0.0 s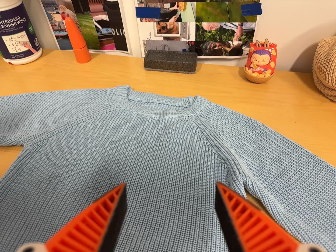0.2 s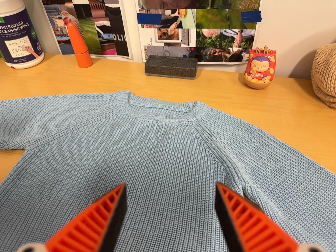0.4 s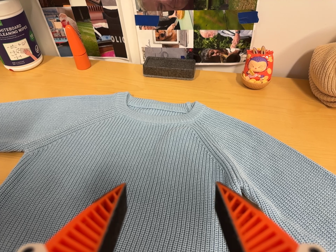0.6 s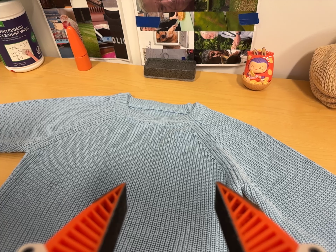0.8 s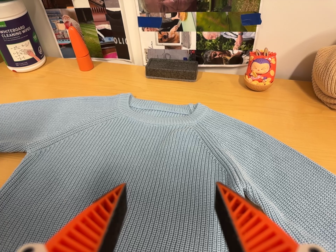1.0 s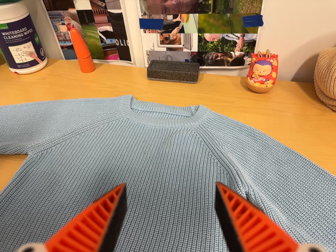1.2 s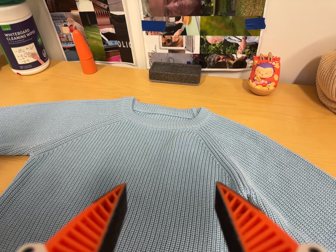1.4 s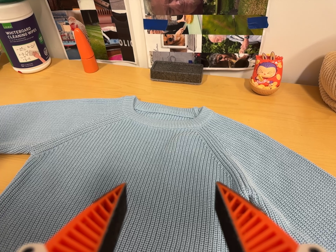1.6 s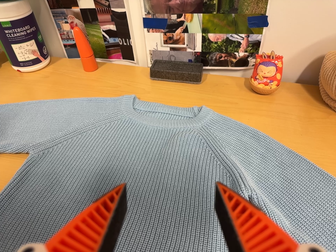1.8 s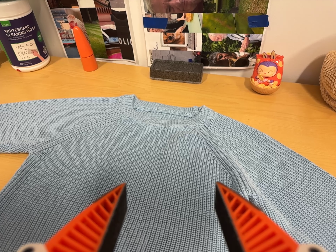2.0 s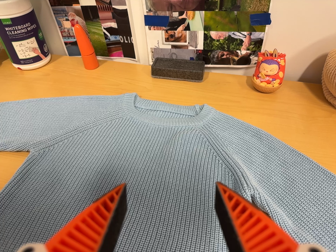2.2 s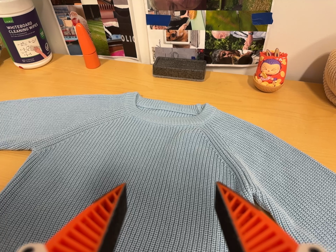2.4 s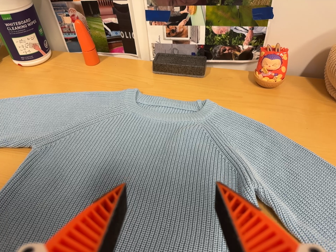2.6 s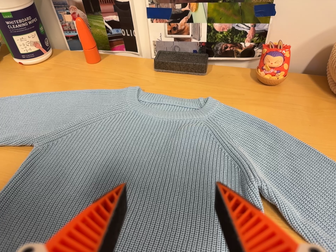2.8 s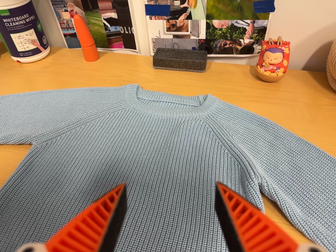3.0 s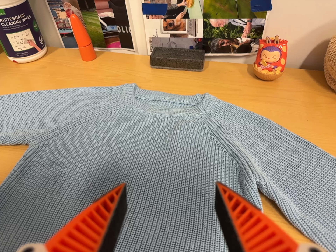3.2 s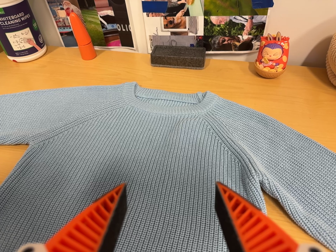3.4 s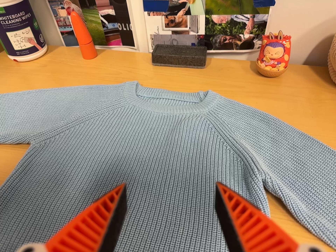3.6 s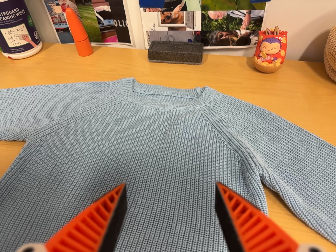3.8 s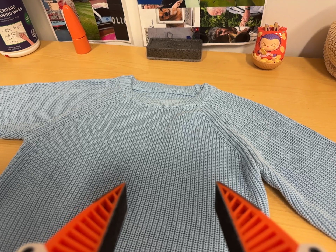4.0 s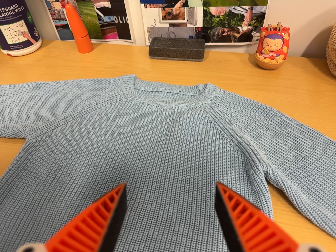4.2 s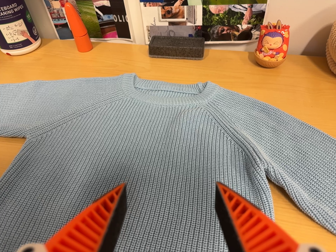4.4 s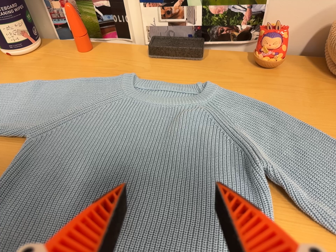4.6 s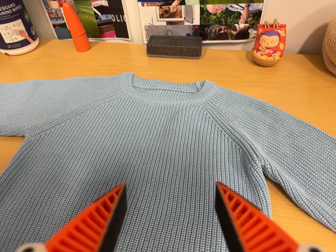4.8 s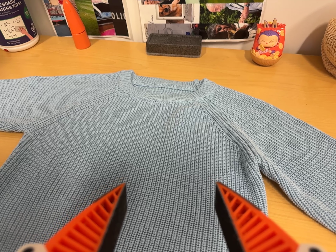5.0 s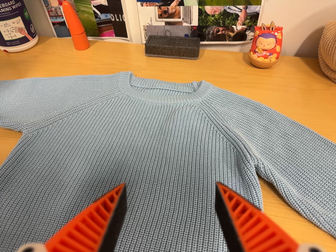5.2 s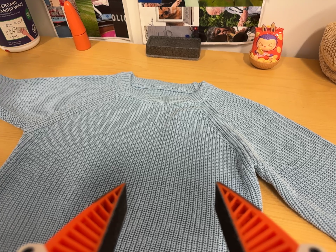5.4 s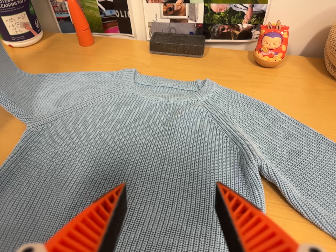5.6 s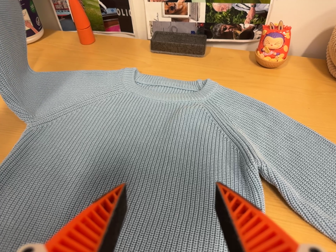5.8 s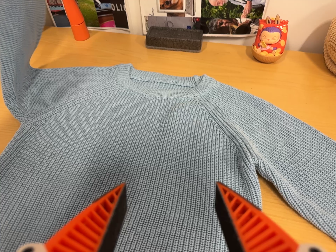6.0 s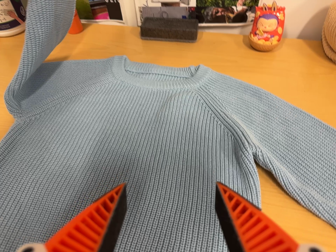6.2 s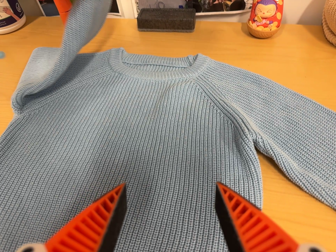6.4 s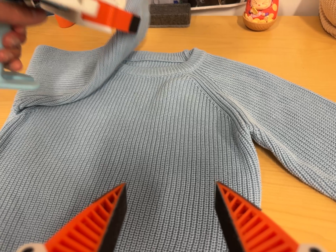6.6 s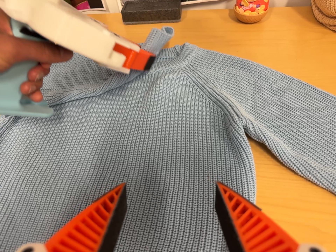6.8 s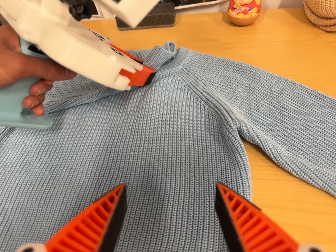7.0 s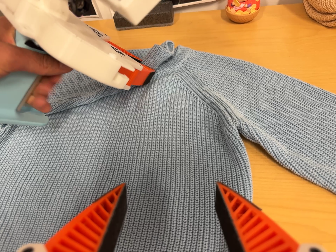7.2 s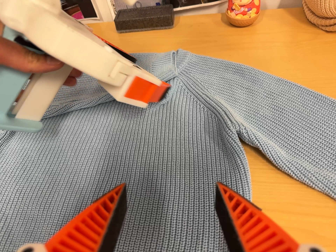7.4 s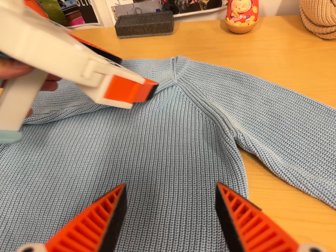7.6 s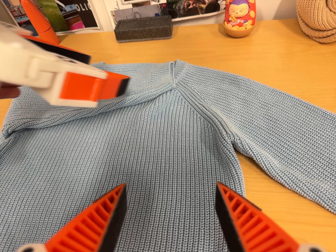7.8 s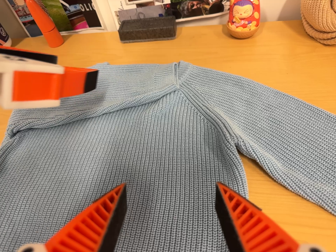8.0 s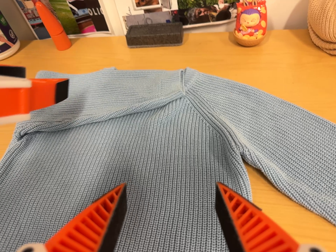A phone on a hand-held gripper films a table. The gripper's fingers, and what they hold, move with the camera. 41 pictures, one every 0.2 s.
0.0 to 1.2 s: The camera shifts only a little, or ends up much as it began.
1.2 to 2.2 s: The camera keeps its place and its aim.
2.2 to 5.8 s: The camera shifts only a little, or ends up much as it began.
5.8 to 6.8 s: The camera rolls about its line of sight by about 10 degrees, and the scene rotates counterclockwise.
6.8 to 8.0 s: The camera shifts only a little, or ends up much as it began.
The film runs forward here.
